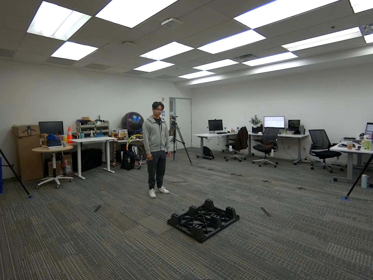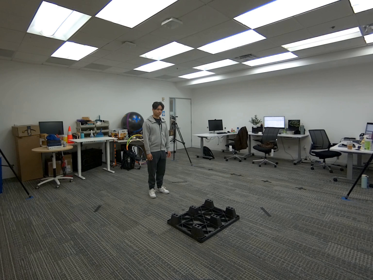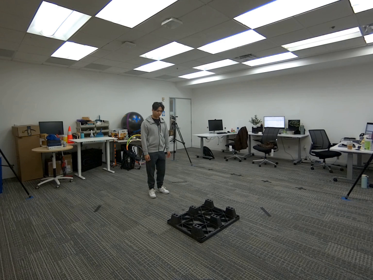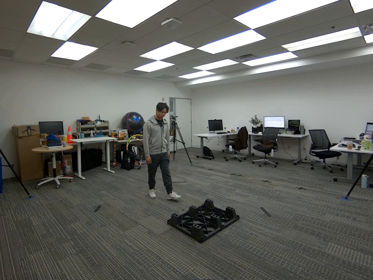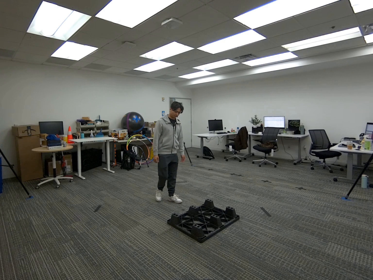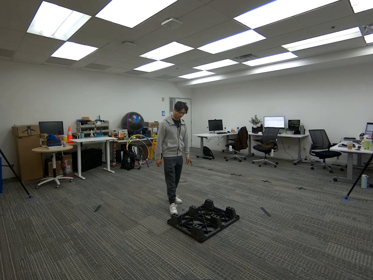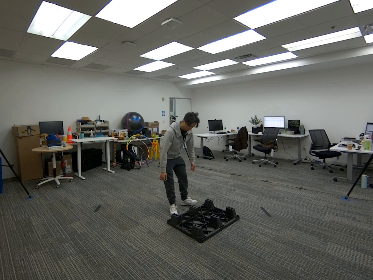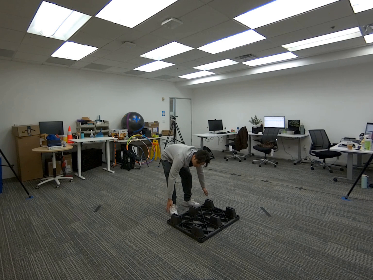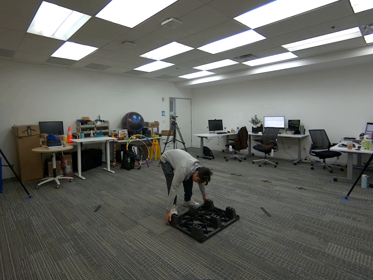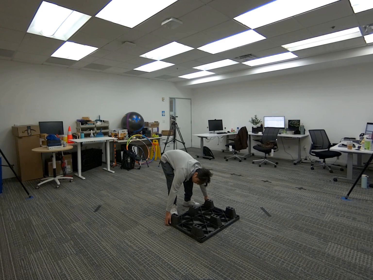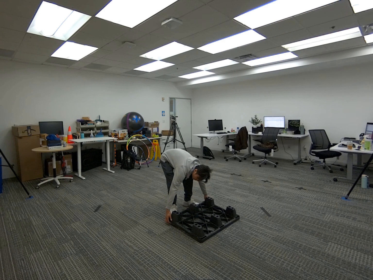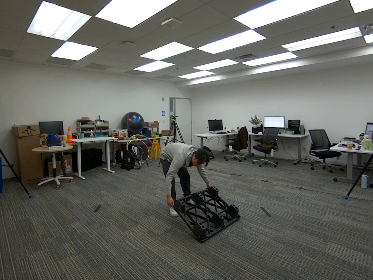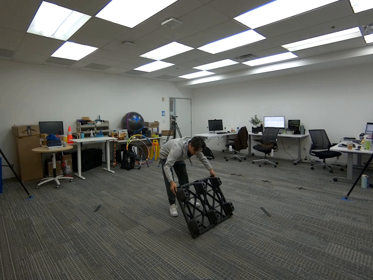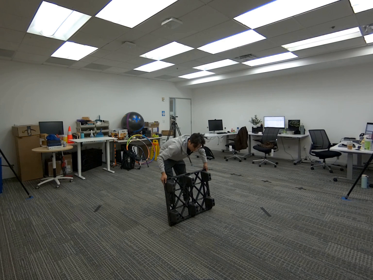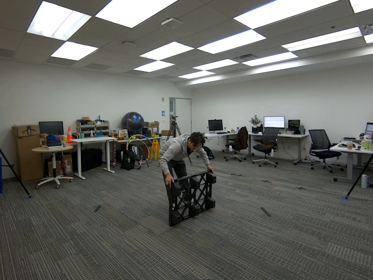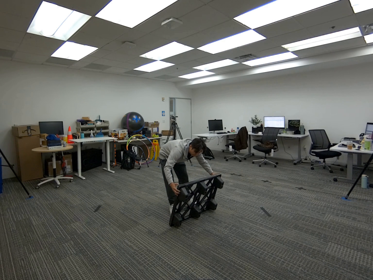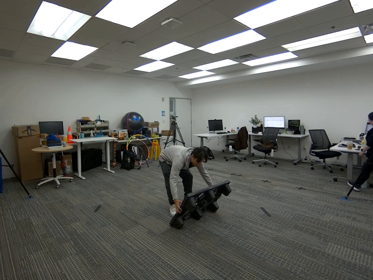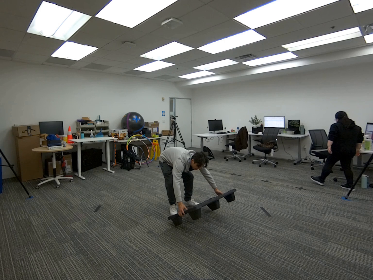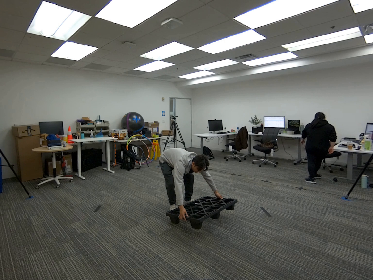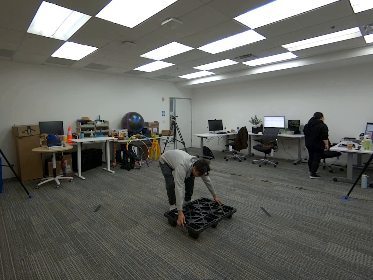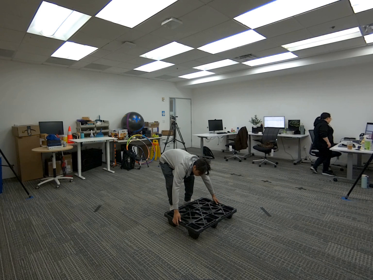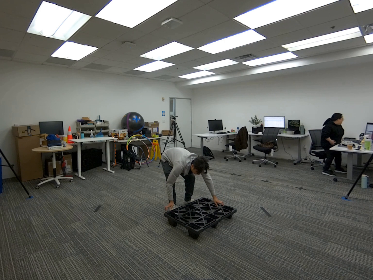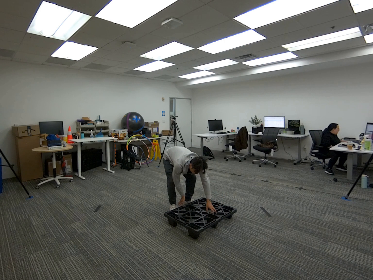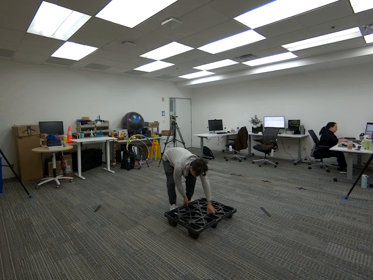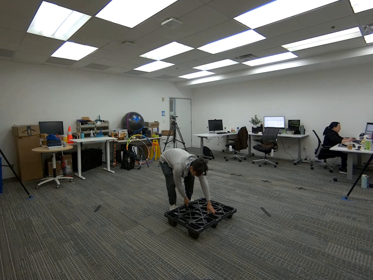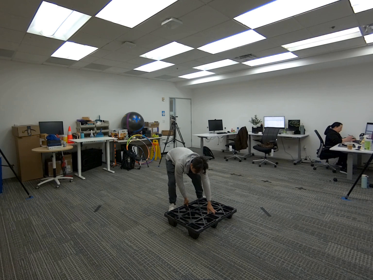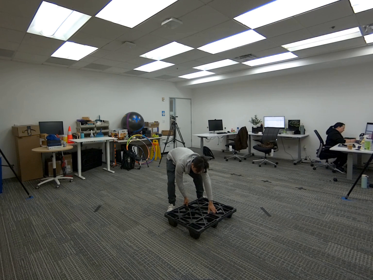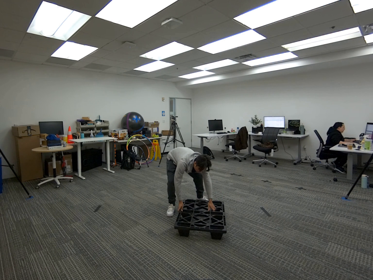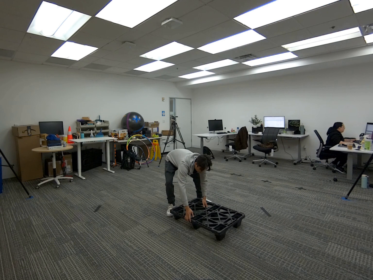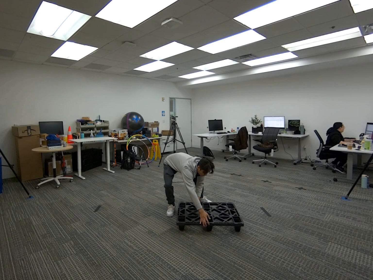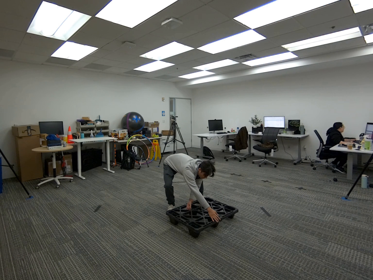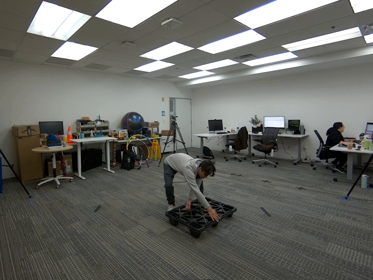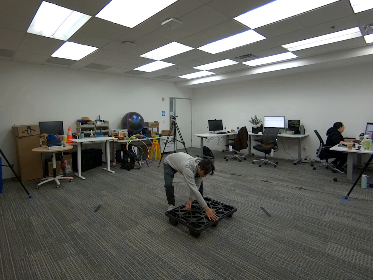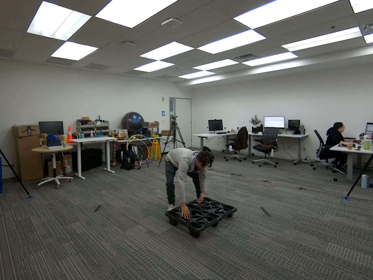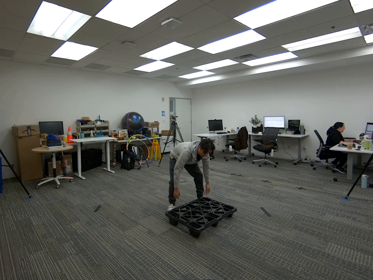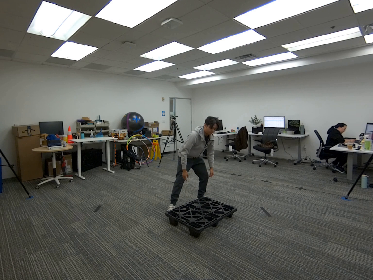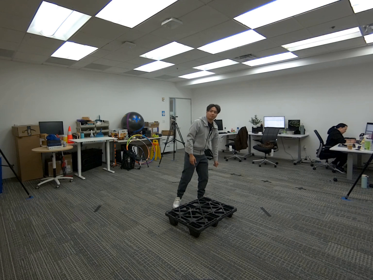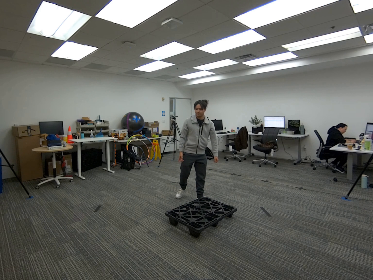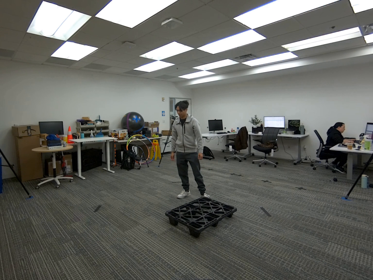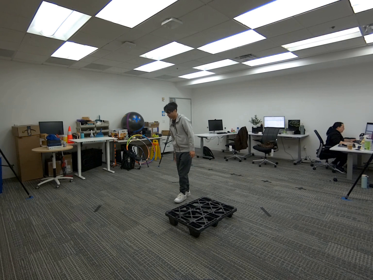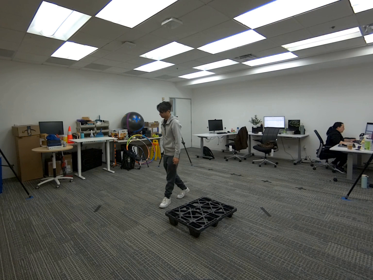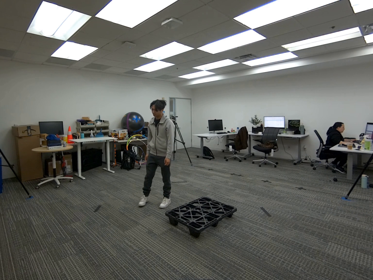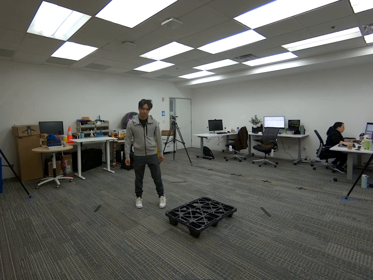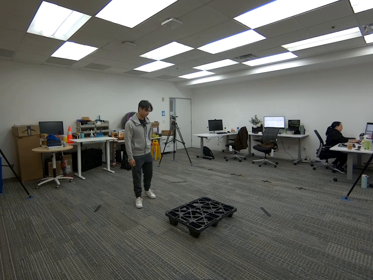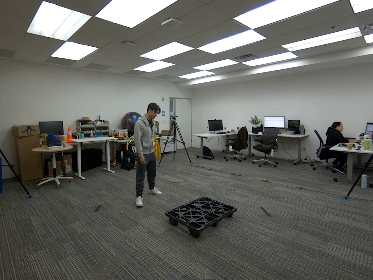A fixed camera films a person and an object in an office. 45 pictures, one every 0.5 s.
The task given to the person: Walk over to the platform on the ground and turn the platform over and rotate the platform 180° while the platform remains on the floor.
